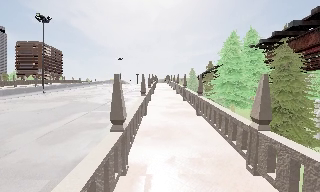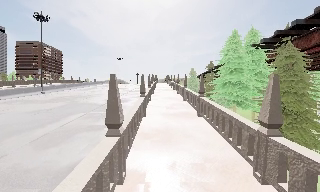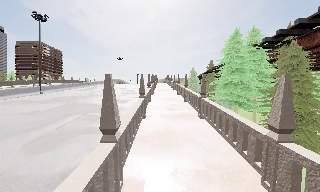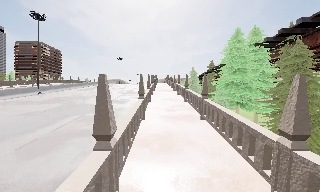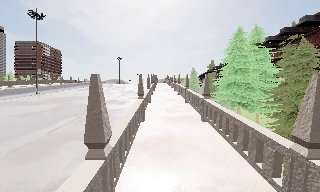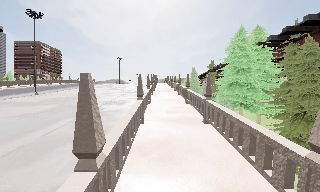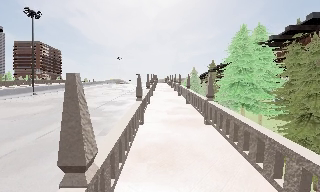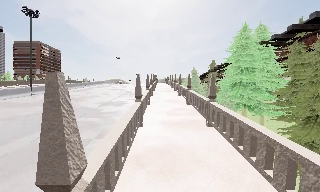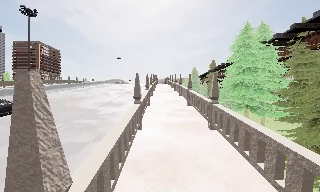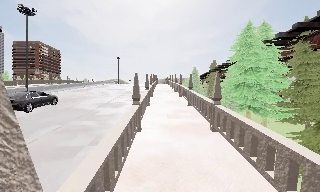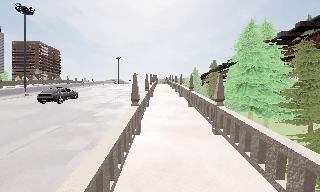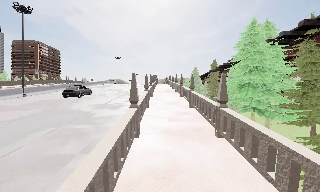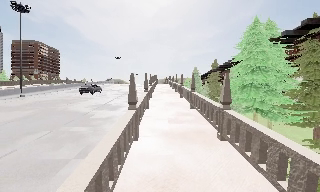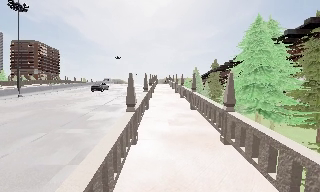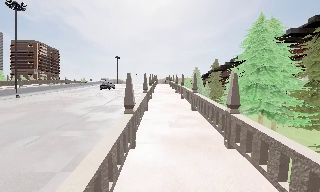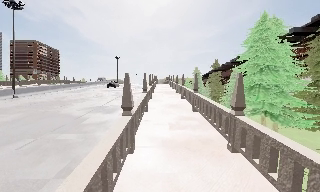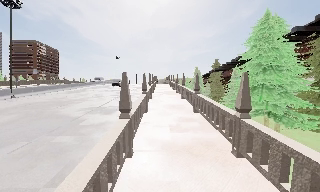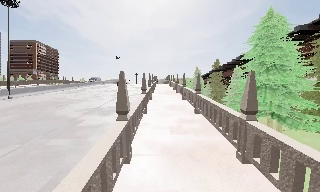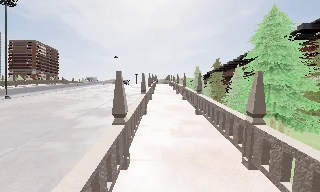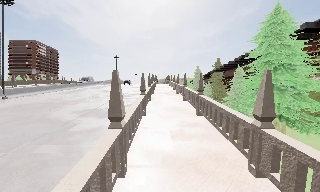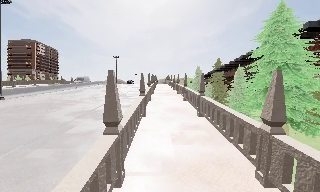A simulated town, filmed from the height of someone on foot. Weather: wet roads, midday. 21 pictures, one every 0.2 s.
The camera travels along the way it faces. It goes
forward.
0.0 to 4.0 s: The camera travels forward, about 7 m, so what stands in front looms larger.
The film runs forward here.
